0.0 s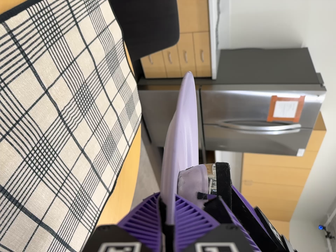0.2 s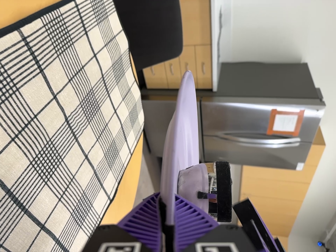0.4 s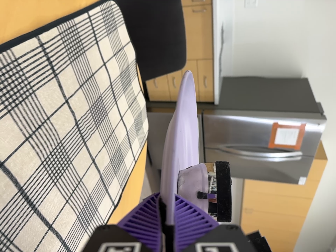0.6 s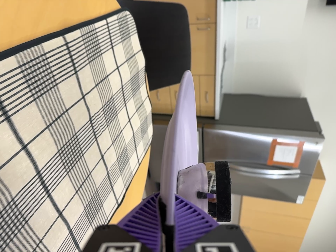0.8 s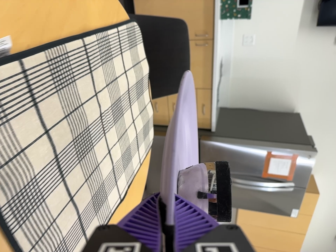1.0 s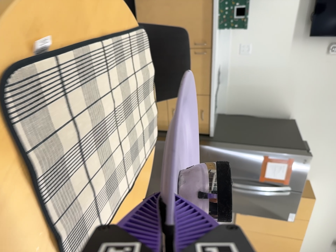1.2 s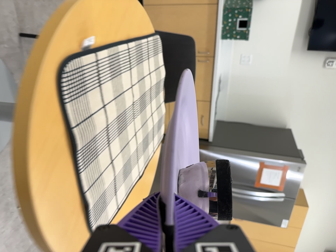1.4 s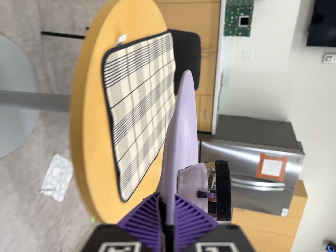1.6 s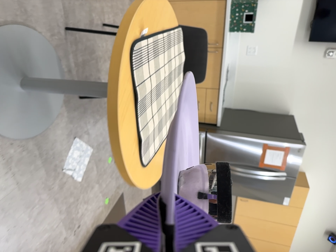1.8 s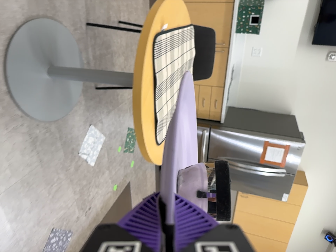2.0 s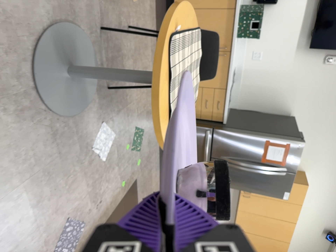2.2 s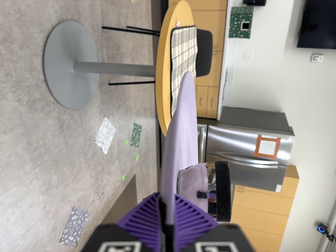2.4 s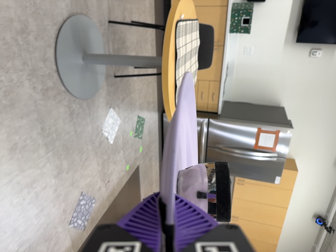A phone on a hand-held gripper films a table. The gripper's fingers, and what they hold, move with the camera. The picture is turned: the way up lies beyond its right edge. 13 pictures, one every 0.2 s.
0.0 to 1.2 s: The camera travels backward, toward the bottom of its view and to its left, about 34 cm, so what stands in front gets smaller. Its aim tips toward the top of its view by about 15 degrees. It rolls about its line of sight by about 10 degrees, and the scene rotates clockwise.
1.2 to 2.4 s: The camera travels backward and toward the bottom of its view, about 90 cm, so what stands in front gets smaller.
The film runs backward here.
